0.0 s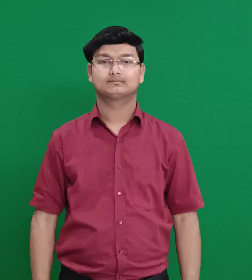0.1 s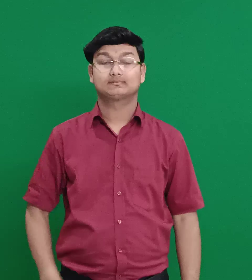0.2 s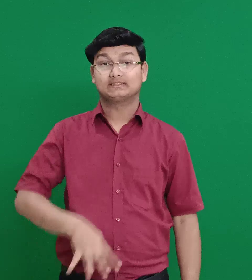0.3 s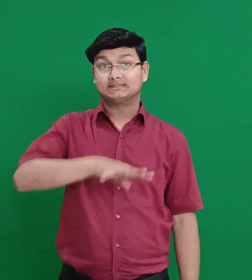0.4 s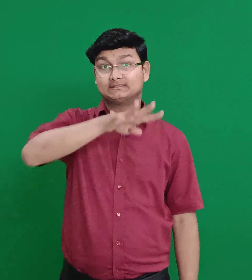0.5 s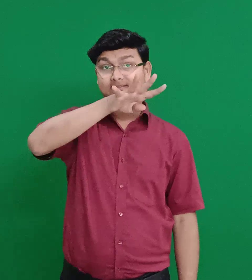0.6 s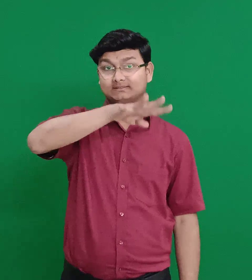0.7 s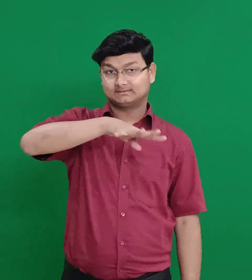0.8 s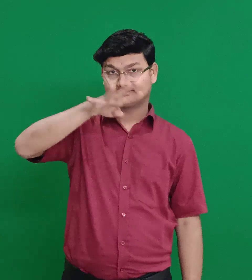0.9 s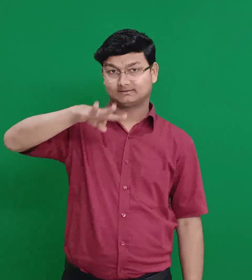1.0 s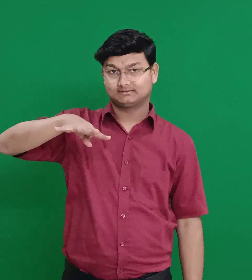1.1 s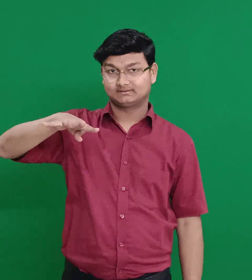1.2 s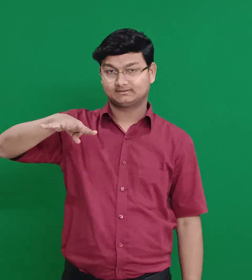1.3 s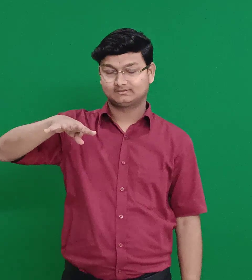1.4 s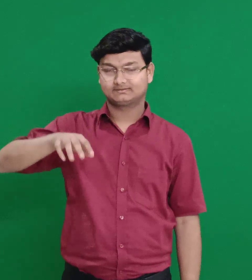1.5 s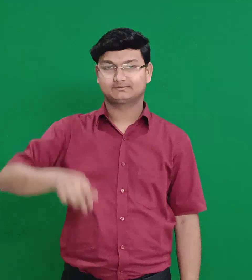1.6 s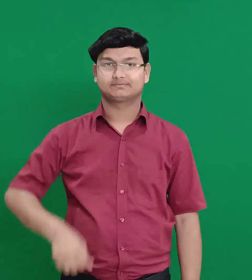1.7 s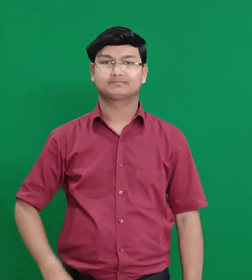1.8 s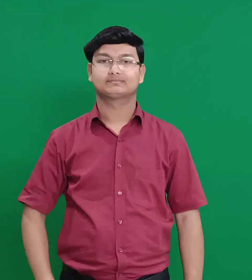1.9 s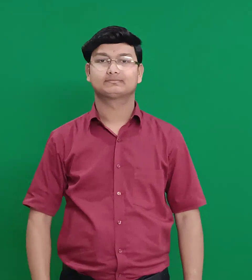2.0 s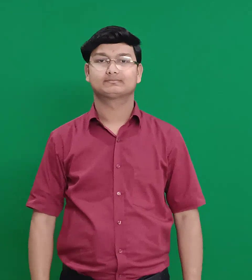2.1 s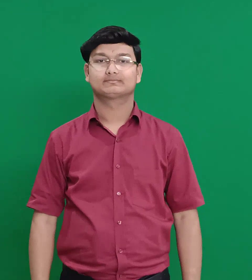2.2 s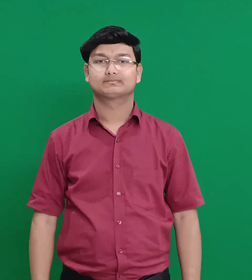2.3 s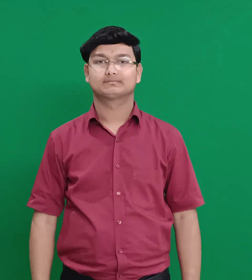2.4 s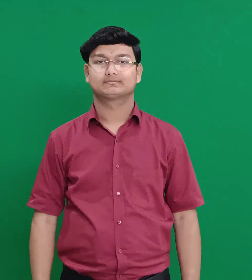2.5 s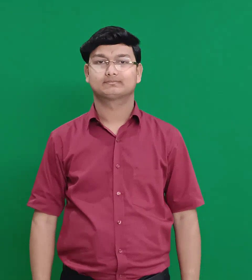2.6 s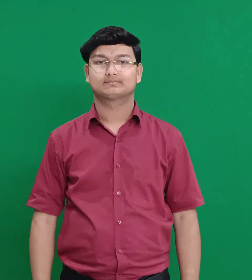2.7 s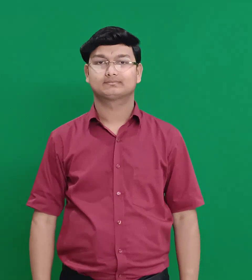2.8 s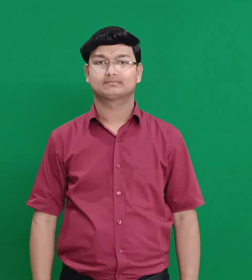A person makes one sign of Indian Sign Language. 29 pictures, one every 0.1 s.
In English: geba
